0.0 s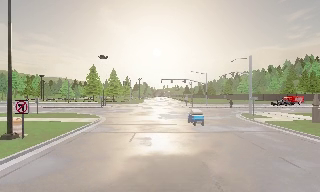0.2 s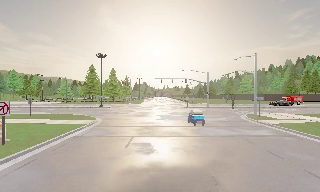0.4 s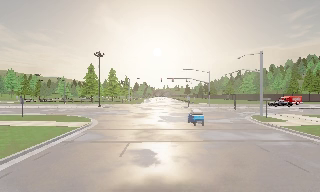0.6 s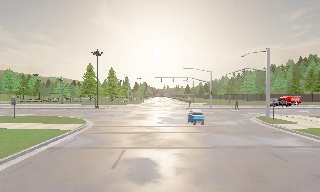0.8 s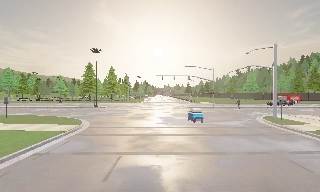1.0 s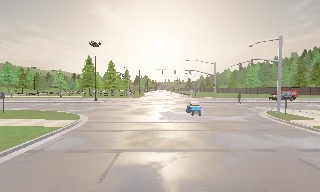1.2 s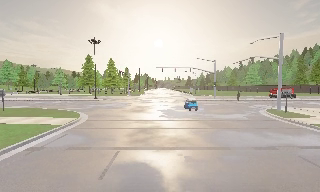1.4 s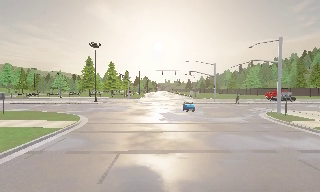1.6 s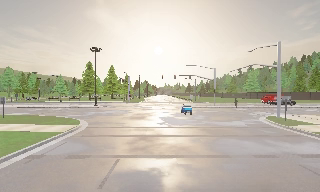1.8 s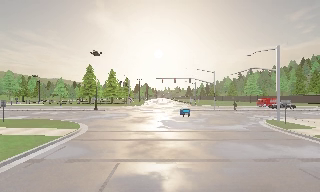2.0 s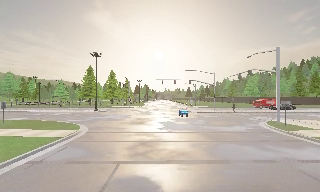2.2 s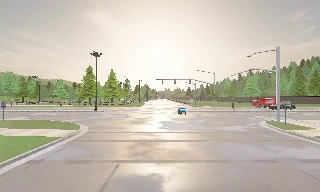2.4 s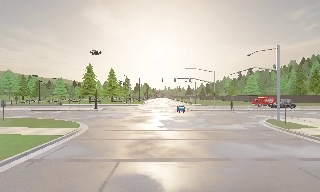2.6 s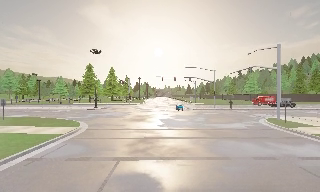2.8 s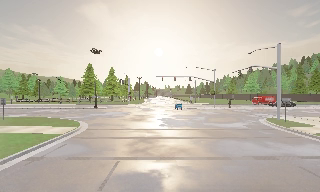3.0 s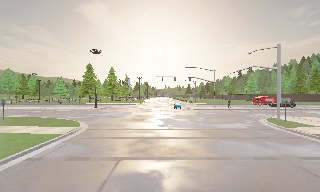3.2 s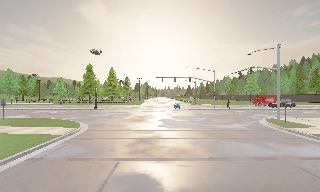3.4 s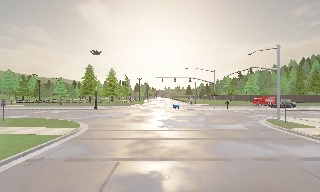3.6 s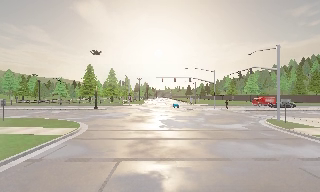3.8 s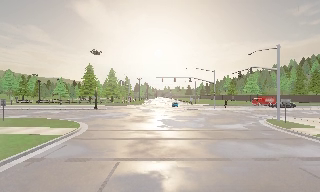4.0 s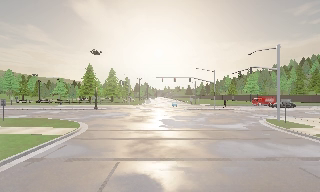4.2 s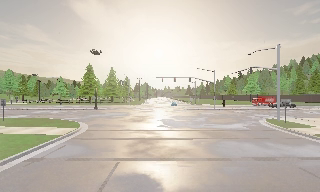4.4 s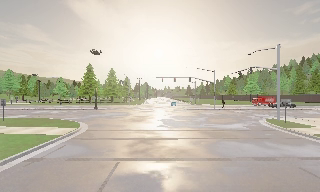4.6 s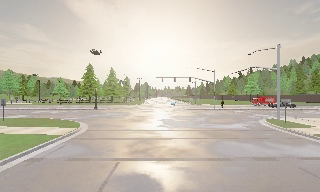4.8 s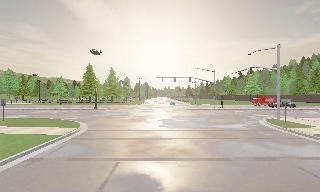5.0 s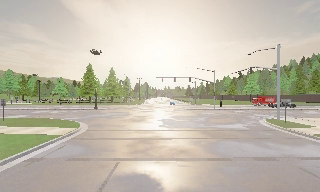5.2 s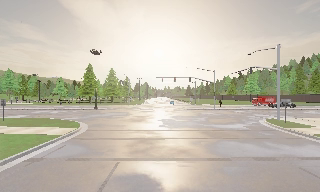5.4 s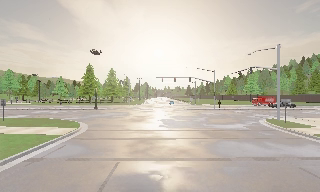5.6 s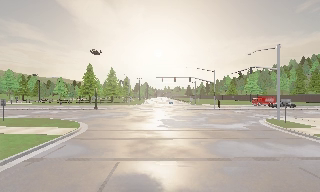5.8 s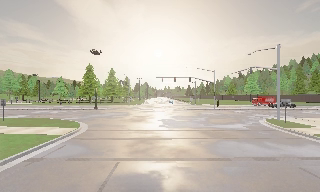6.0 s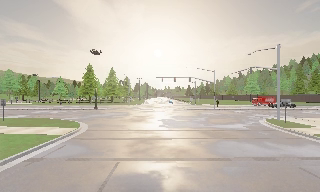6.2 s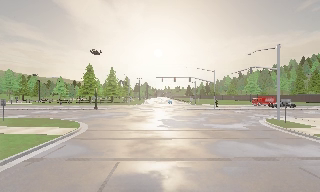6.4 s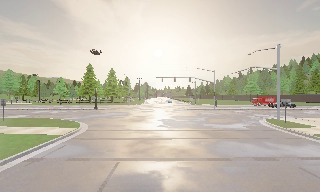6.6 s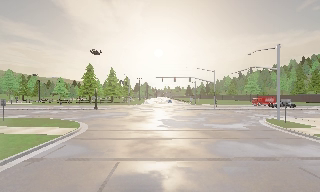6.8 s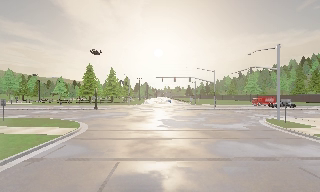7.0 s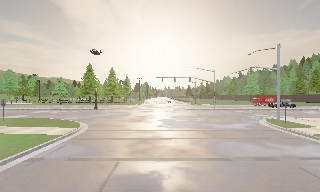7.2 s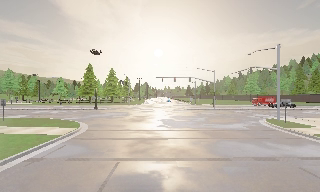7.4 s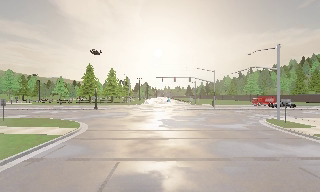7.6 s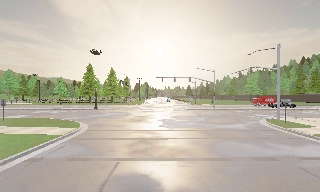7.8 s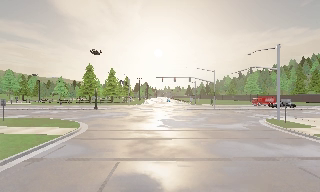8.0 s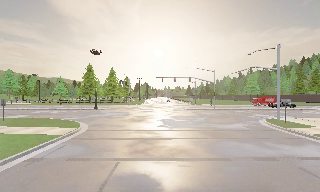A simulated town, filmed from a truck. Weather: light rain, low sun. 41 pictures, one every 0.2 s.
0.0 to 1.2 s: The camera travels forward, about 5 m, so what stands in front looms larger. It loses speed.
1.2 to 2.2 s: The camera shifts only a little, or ends up much as it began.
2.2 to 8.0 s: The camera keeps its place and its aim.
The film runs forward here.
